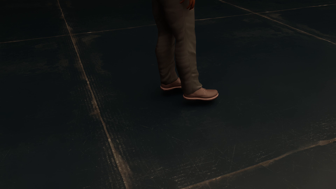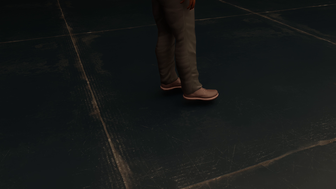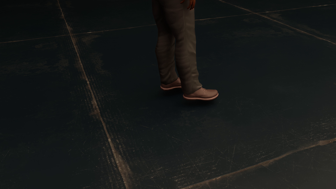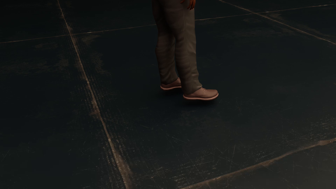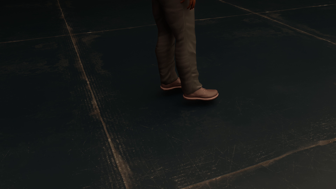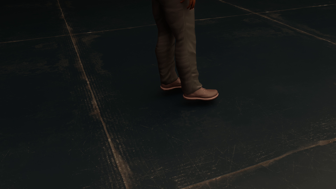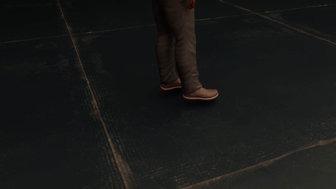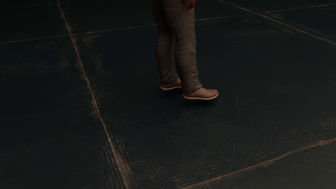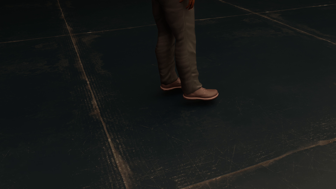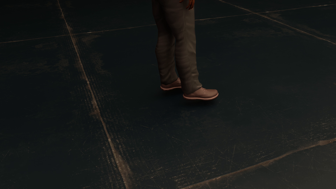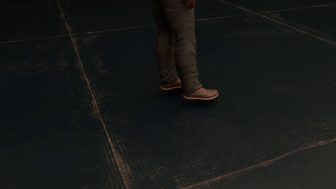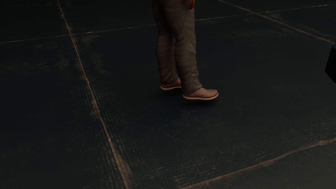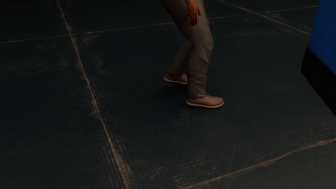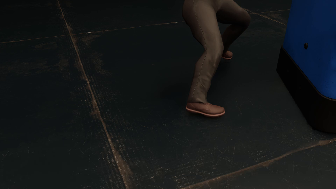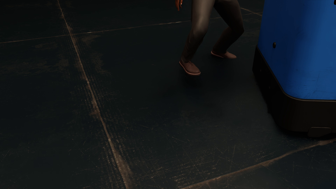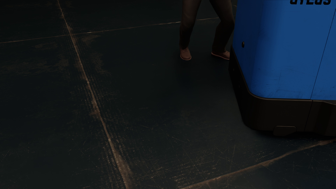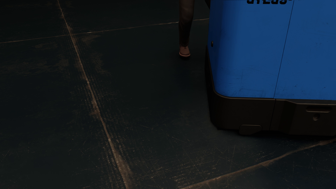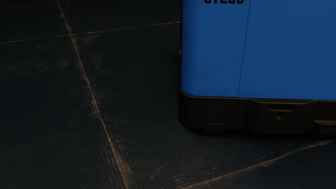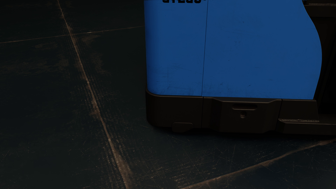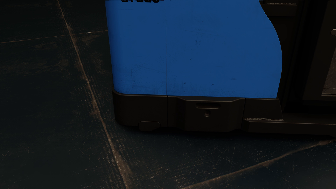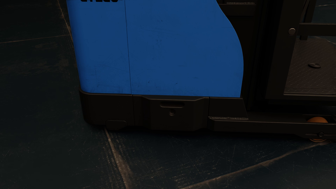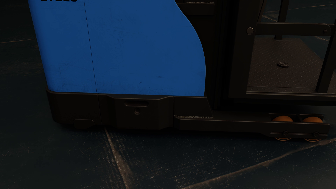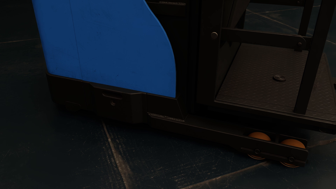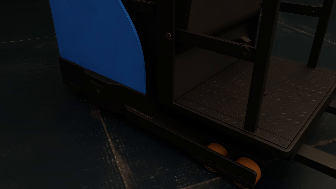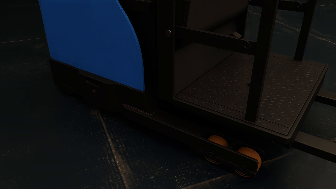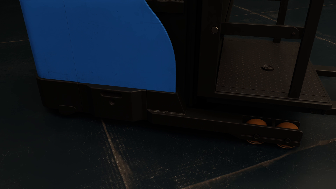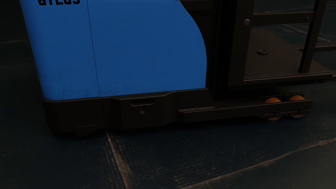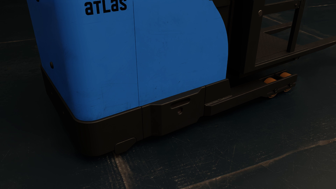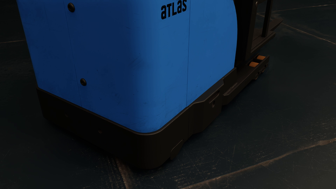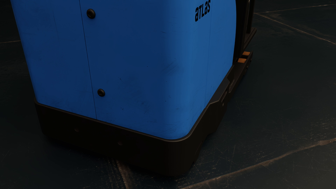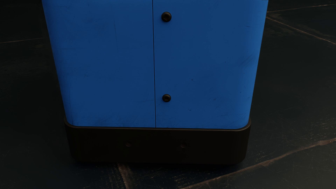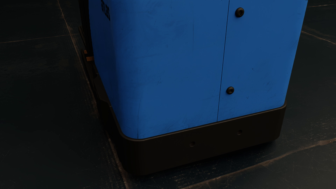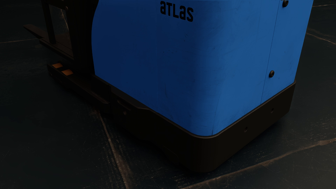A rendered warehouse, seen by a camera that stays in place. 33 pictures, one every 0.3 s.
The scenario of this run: Near miss between a forklift and a person.
